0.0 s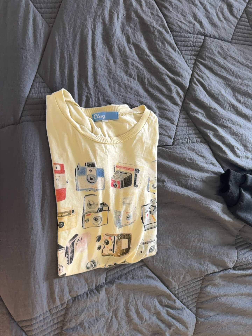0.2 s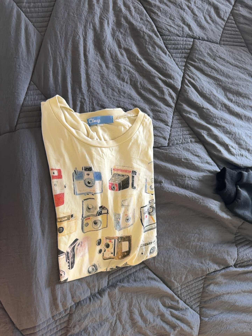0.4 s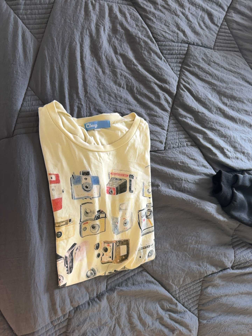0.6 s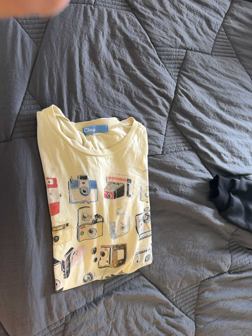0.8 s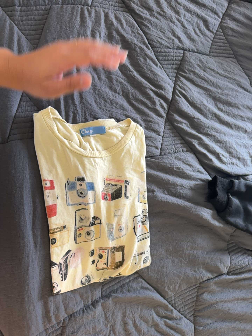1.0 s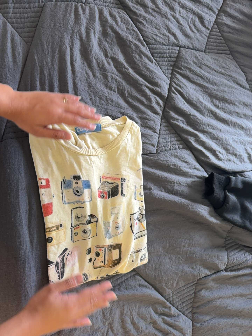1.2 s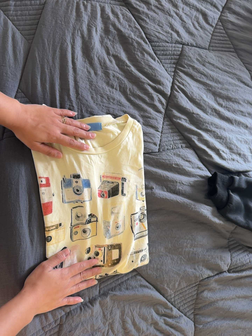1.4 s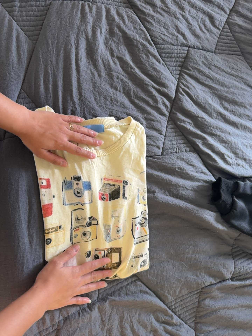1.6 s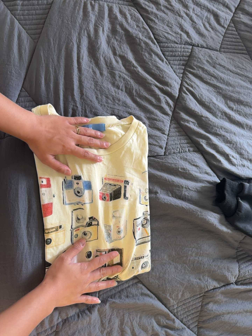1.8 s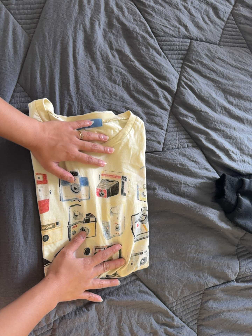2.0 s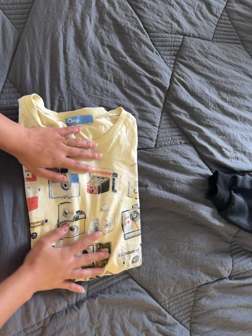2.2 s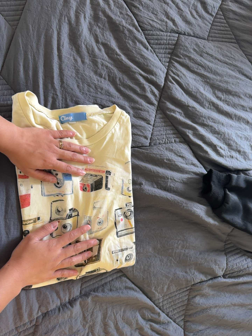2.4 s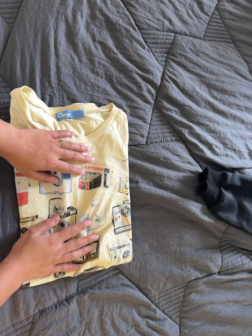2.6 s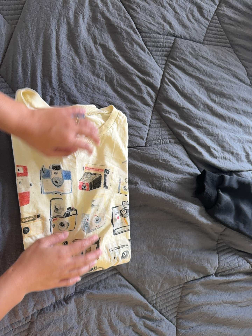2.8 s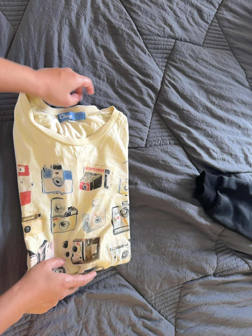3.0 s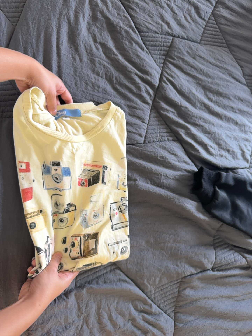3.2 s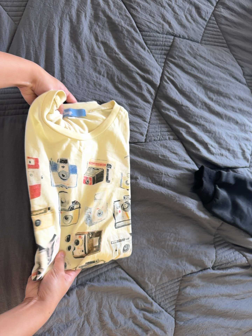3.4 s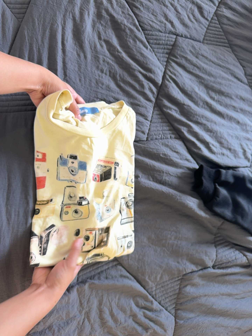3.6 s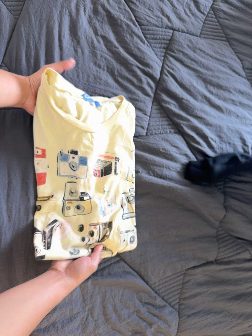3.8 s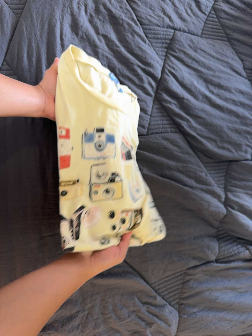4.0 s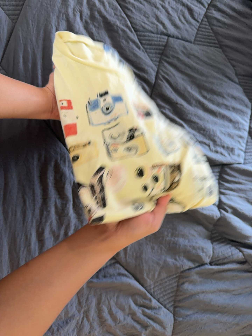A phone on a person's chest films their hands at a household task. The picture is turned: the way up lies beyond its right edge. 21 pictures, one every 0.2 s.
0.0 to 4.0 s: The camera travels toward the bottom of its view, about 7 cm.
The film runs backward here.
